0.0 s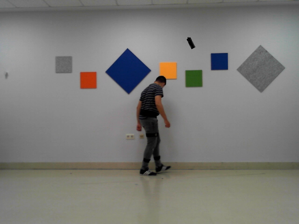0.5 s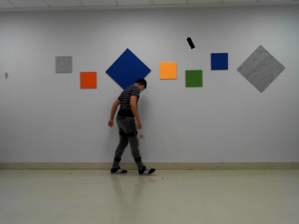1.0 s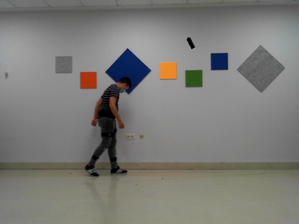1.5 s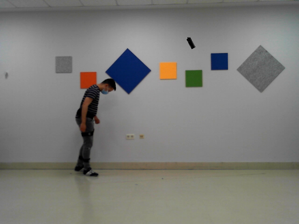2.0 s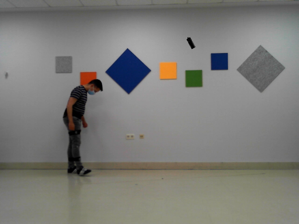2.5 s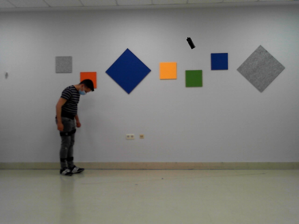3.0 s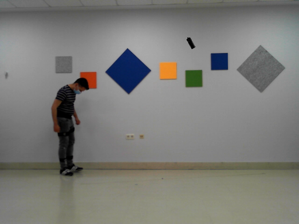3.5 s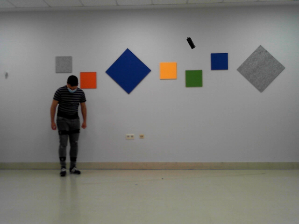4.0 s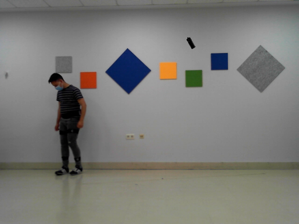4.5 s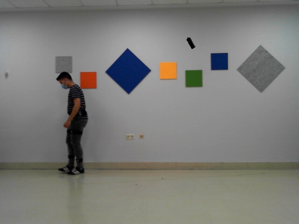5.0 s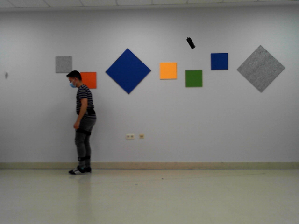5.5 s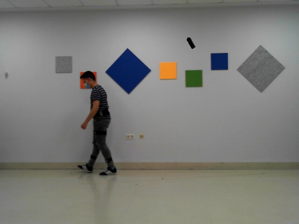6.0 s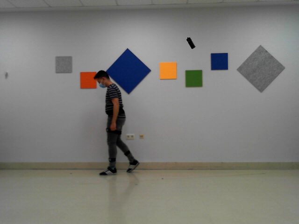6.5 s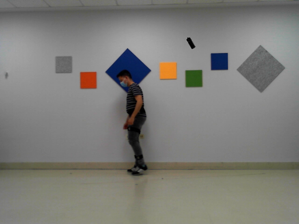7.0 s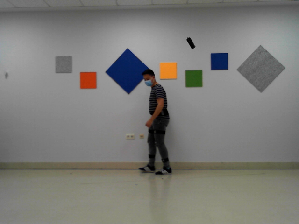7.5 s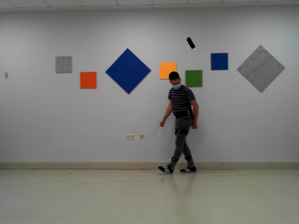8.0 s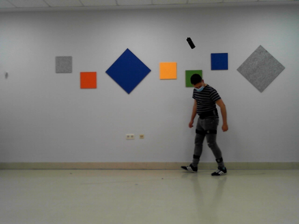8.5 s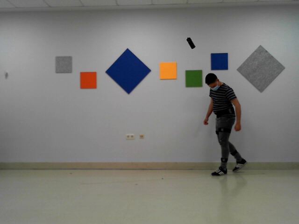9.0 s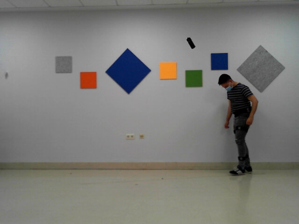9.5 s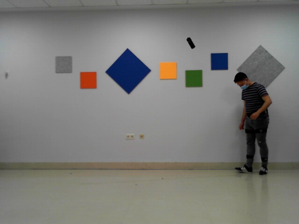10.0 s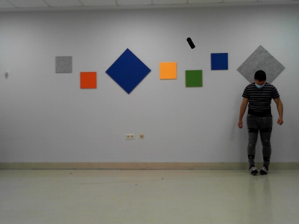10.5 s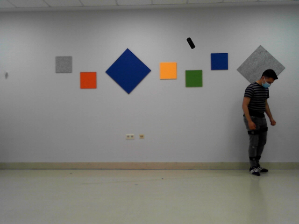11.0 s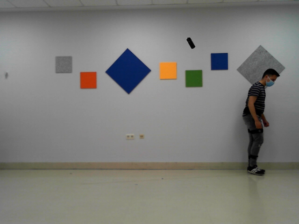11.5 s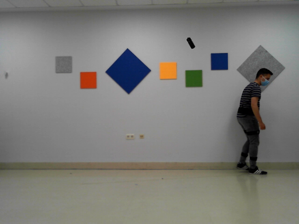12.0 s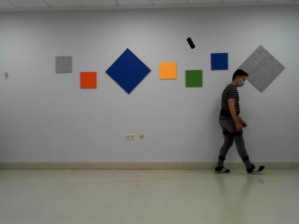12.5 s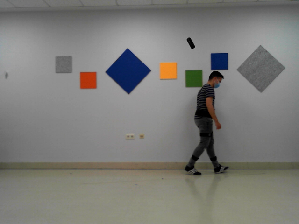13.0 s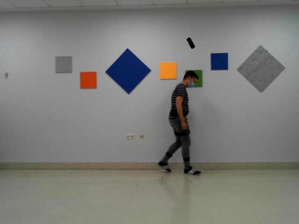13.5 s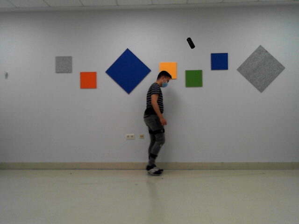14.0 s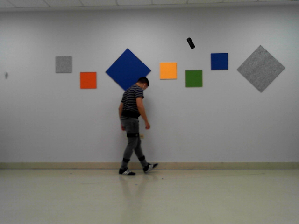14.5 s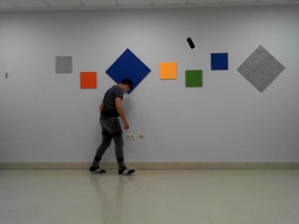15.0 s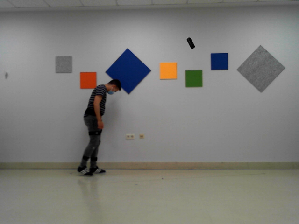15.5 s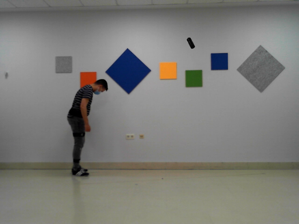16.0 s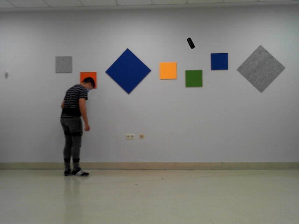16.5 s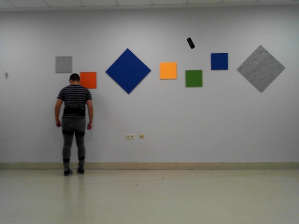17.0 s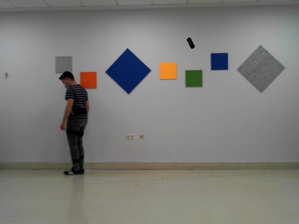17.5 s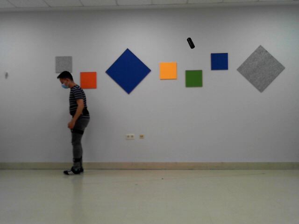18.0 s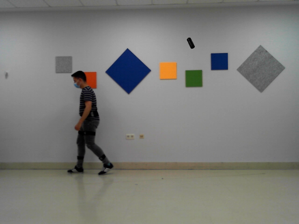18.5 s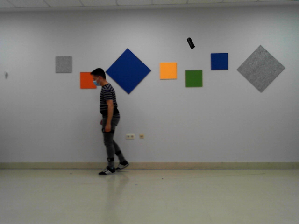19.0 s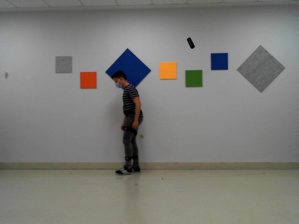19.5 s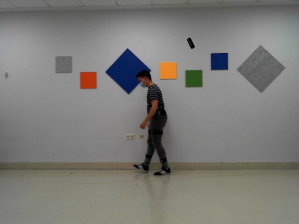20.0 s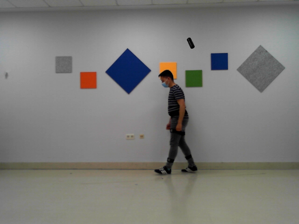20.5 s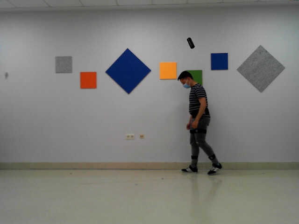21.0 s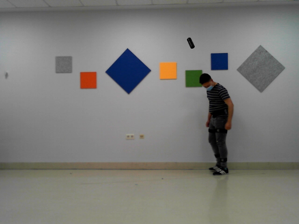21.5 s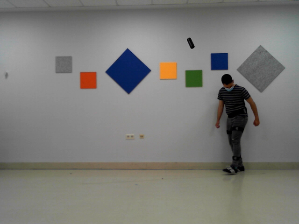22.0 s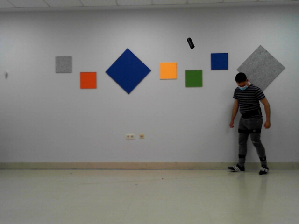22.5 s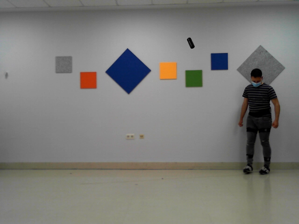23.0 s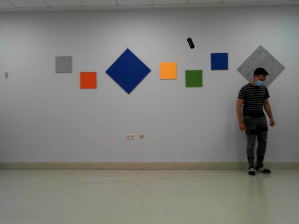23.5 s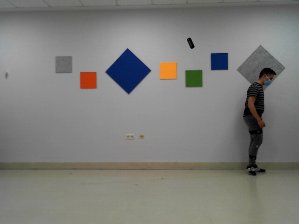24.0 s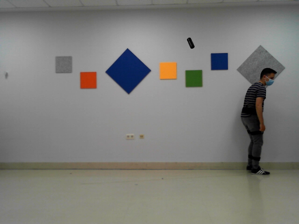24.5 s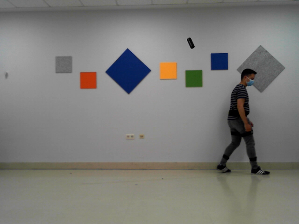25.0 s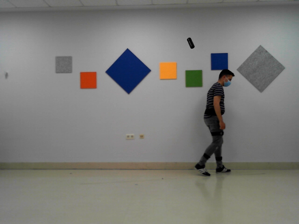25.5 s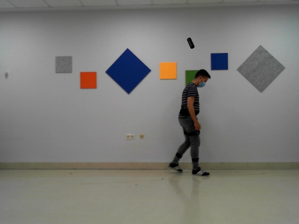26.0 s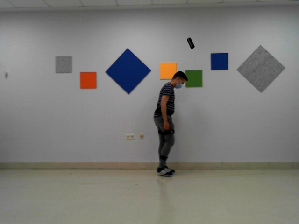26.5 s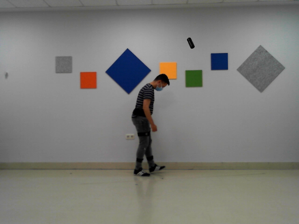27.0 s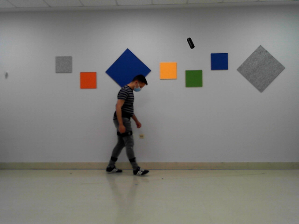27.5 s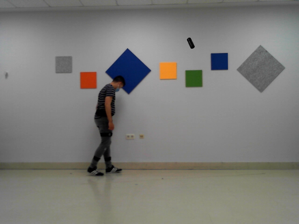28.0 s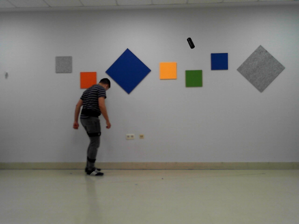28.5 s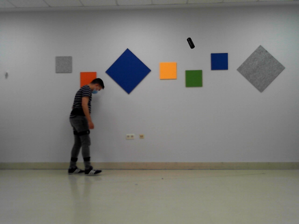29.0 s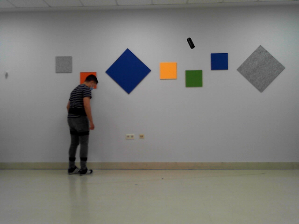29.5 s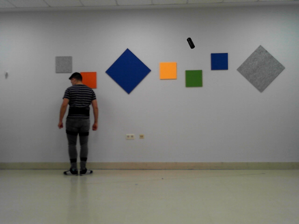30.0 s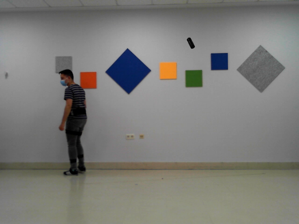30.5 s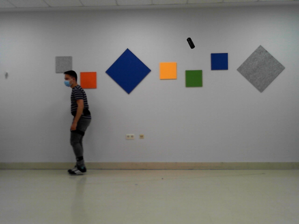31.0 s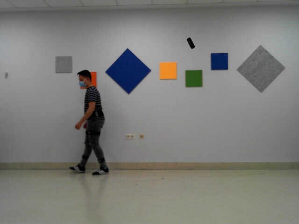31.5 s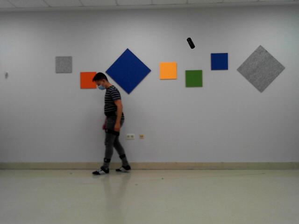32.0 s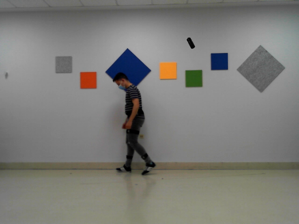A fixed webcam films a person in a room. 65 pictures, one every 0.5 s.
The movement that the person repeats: Walk backward.
